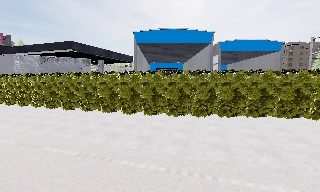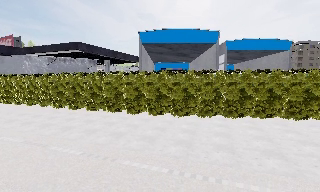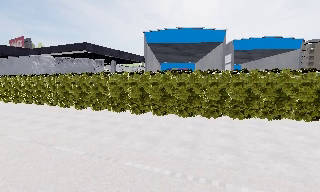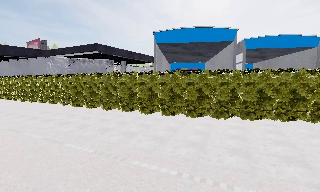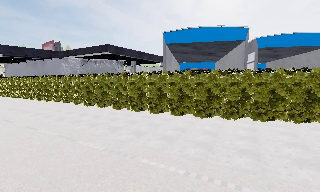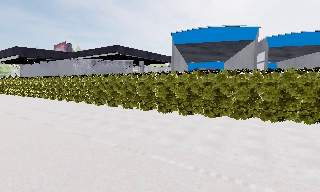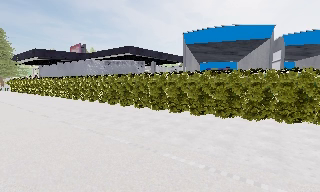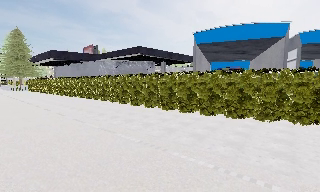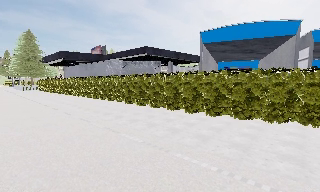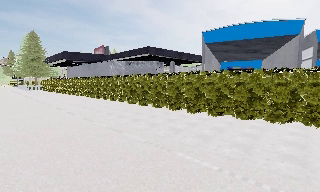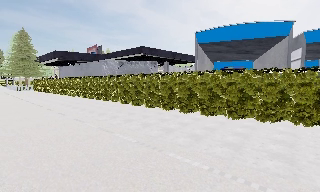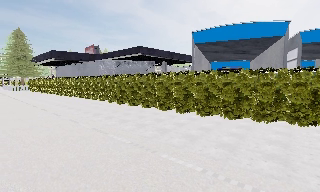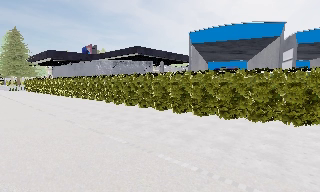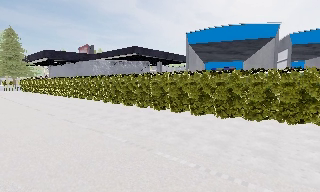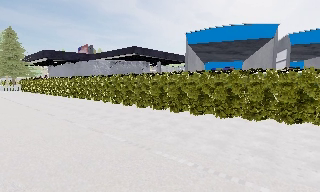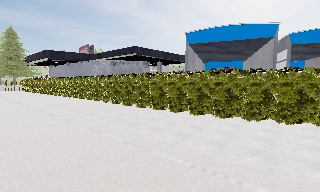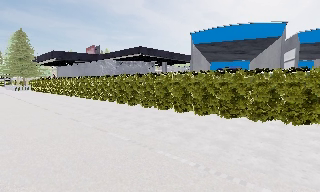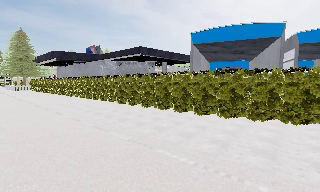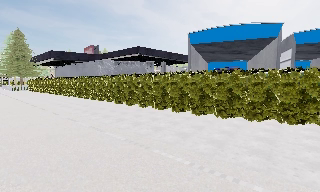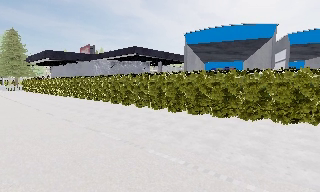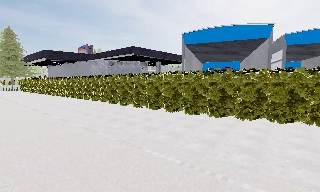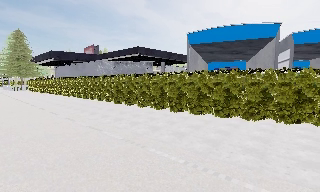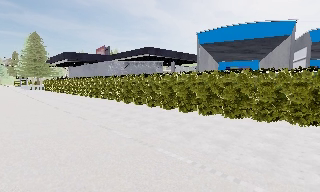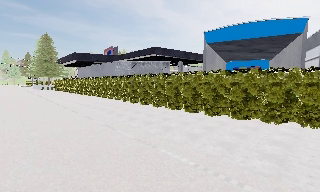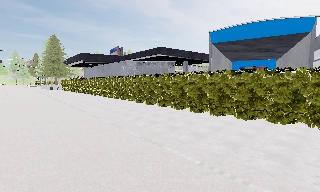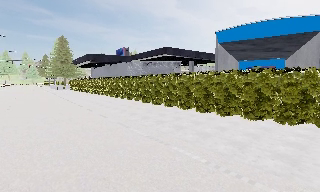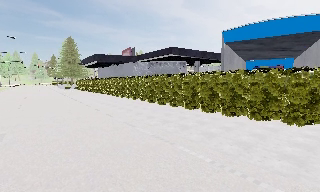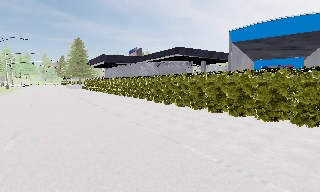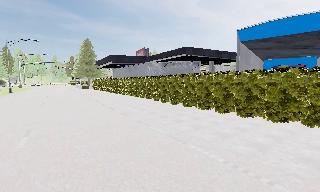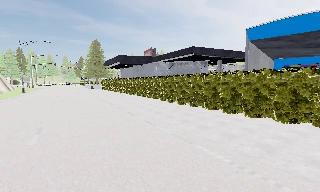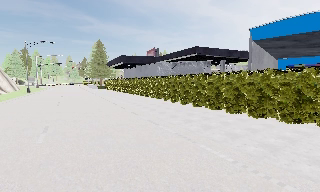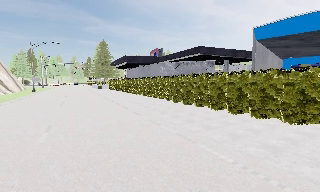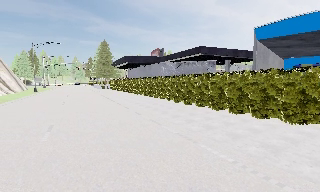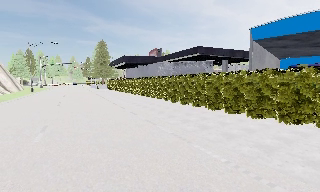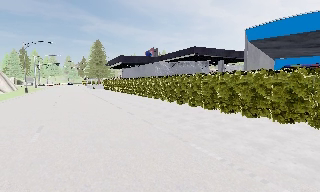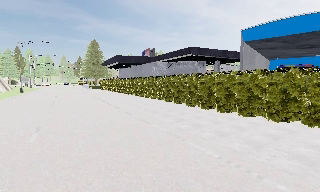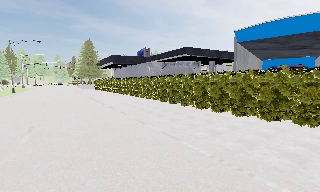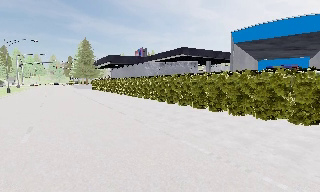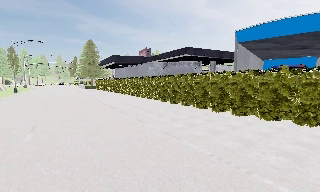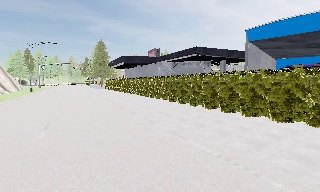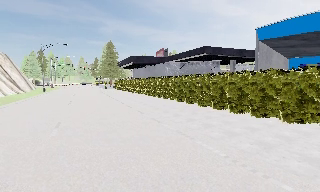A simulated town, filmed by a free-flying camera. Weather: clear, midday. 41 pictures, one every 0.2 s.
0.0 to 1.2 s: The camera pans to its left, which is counterclockwise from overhead, by about 20 degrees.
1.2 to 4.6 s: The camera swings to its left by about 10 degrees, and the scene slides to the right. It travels to its right, about 0.5 m.
4.6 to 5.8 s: The scene slides to the right, as the camera pans about 15 degrees to its left.
5.8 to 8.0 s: The camera shifts only a little, or ends up much as it began.
The film runs backward here.
